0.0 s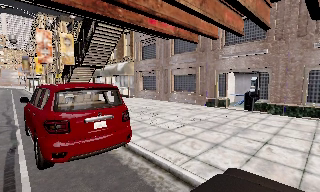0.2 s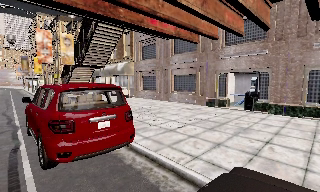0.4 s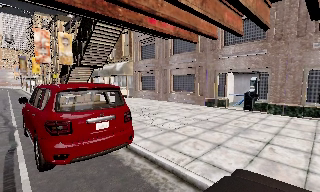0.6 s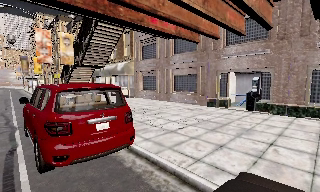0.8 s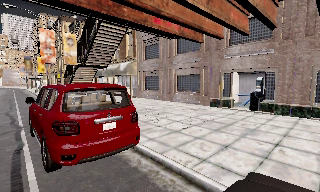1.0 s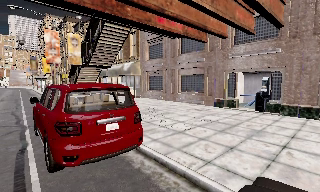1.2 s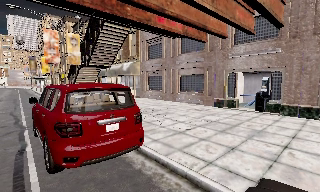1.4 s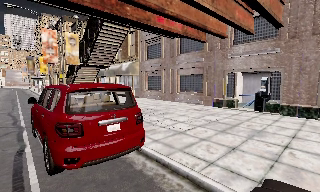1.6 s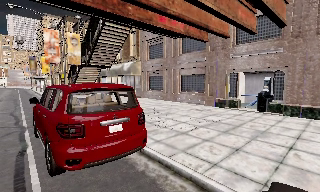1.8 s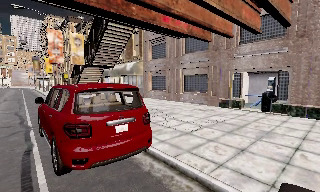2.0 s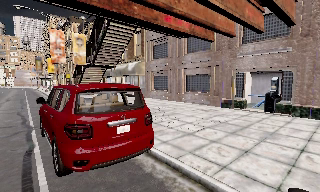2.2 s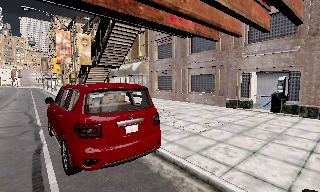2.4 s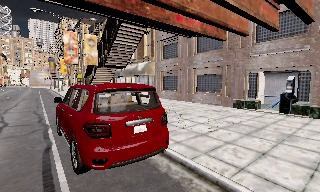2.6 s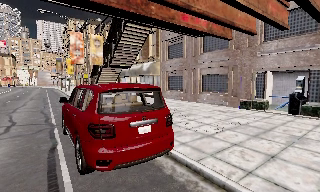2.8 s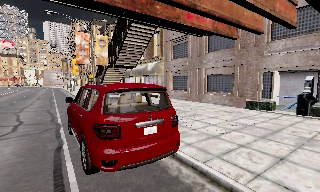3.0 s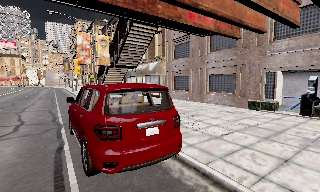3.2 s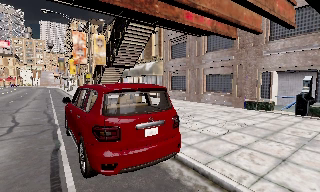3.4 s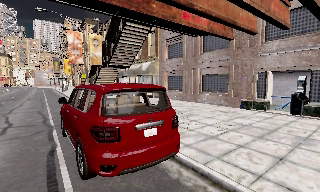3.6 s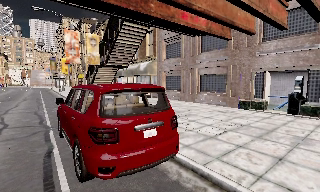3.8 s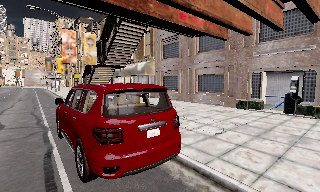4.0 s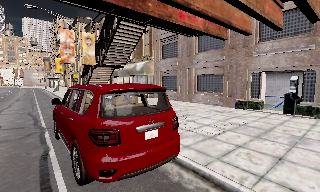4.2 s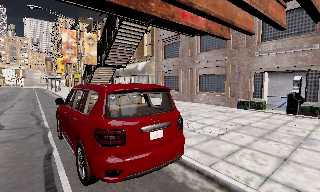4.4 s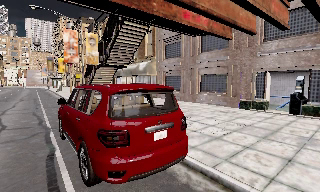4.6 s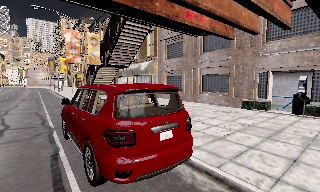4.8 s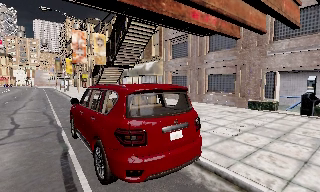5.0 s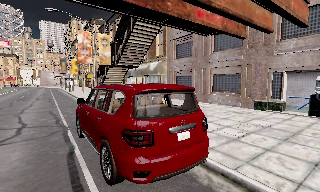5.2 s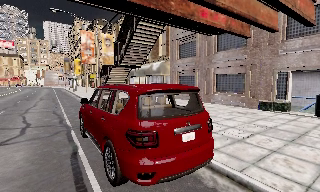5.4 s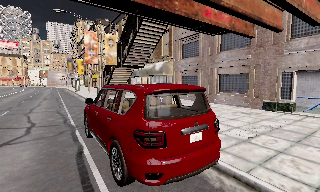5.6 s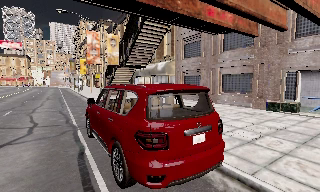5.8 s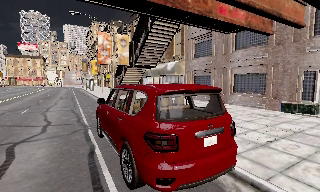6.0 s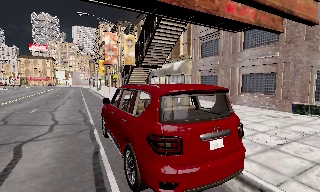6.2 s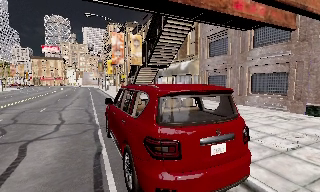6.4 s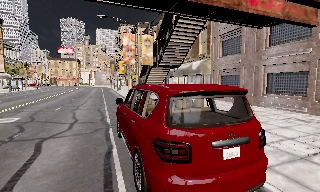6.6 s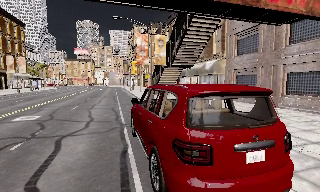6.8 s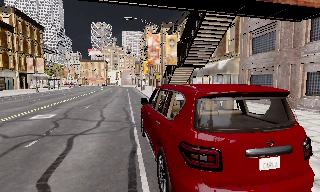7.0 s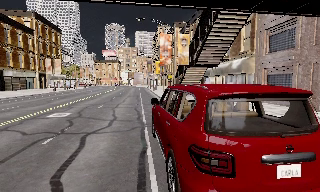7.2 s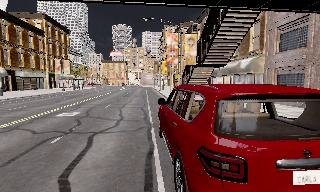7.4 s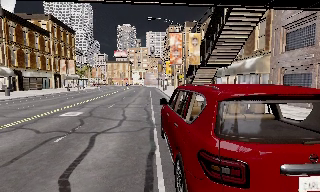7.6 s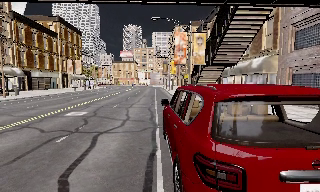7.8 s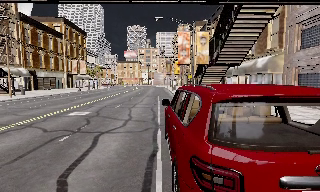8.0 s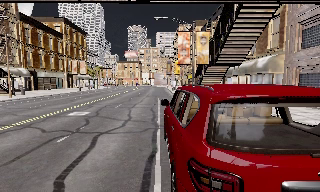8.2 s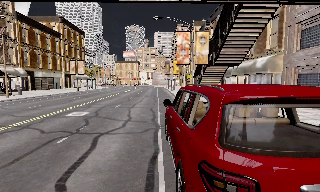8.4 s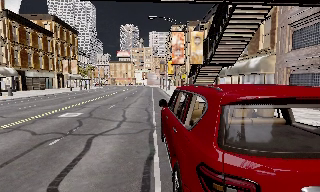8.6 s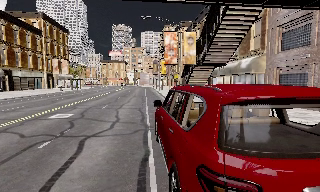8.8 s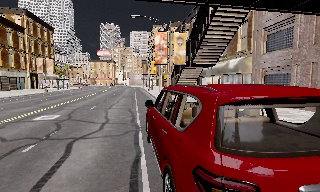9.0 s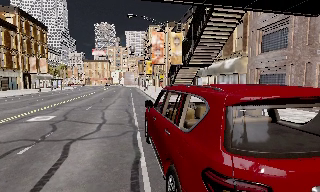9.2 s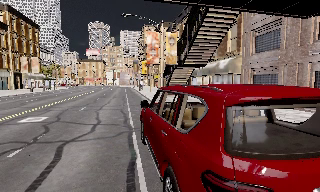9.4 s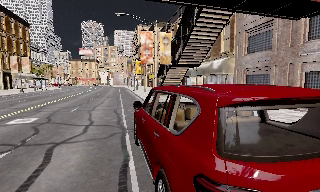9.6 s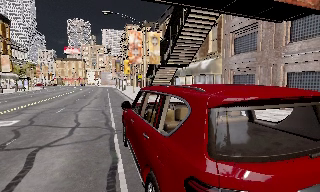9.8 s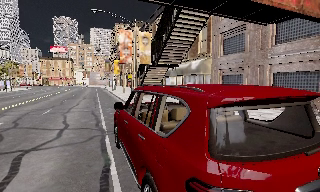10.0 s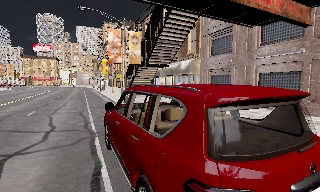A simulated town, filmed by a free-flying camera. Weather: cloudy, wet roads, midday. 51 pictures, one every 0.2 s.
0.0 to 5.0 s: The camera travels to its left and forward, about 1.5 m, so close, fixed things drift to the right.
5.0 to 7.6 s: The camera pans to its left, which is counterclockwise from overhead, by about 35 degrees. It travels forward, about 1 m.
7.6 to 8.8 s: The camera shifts only a little, or ends up much as it began.
8.8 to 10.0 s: The camera pans to its right, which is clockwise from overhead, by about 15 degrees.
The film runs forward here.
